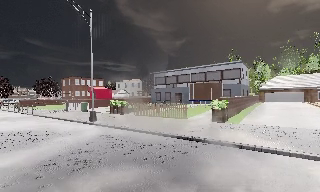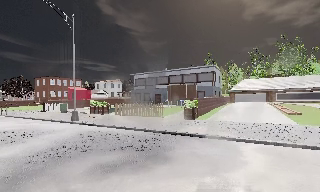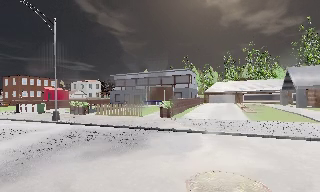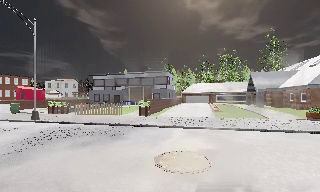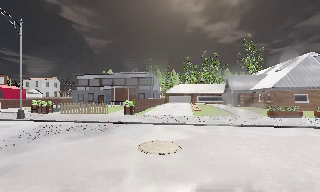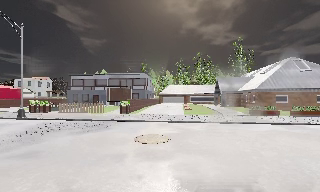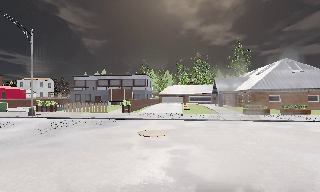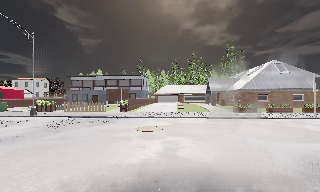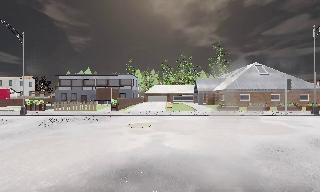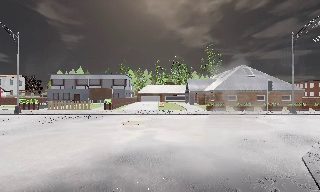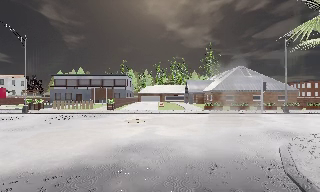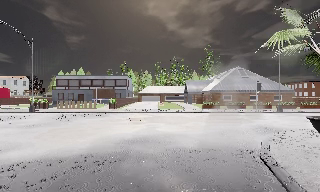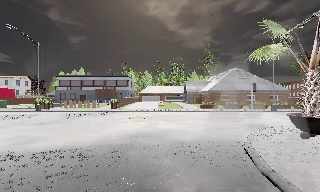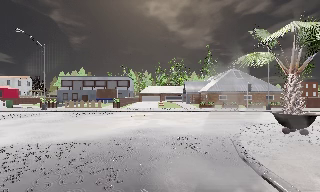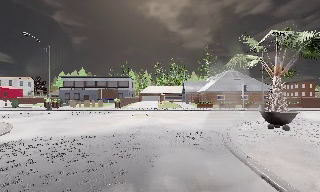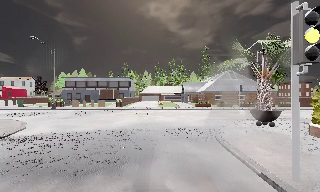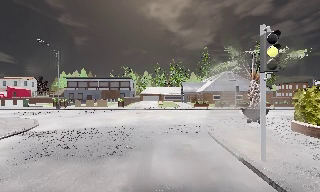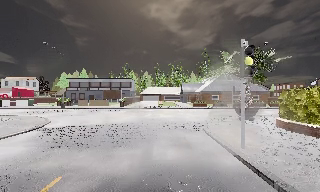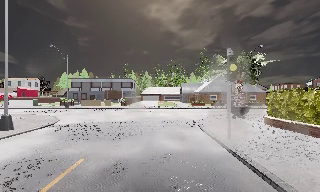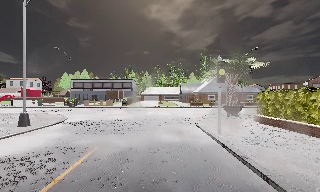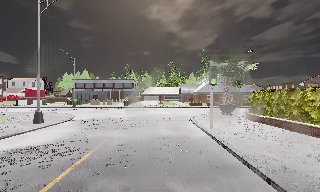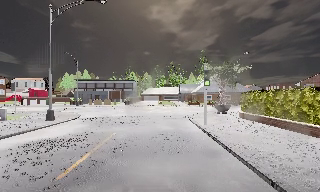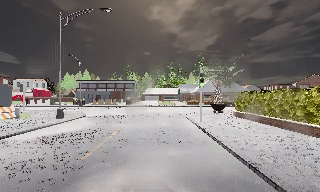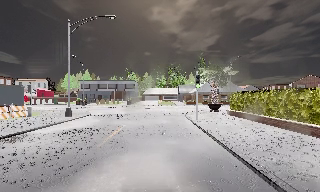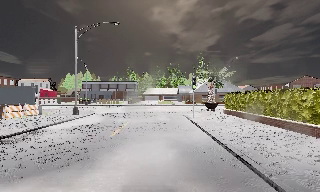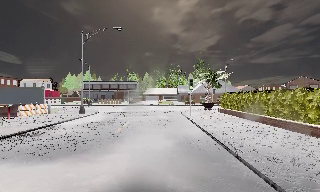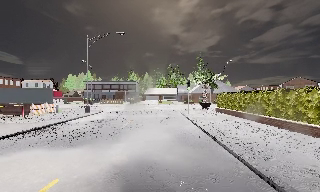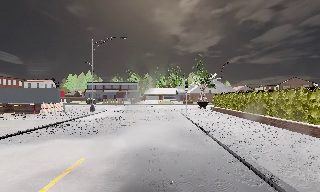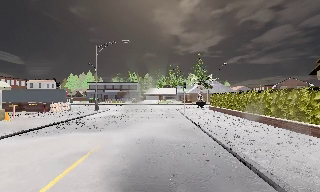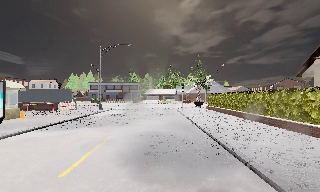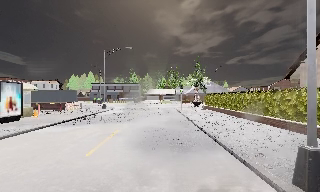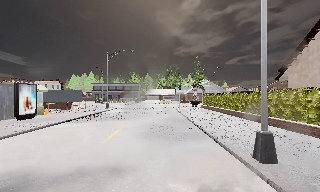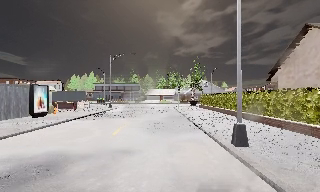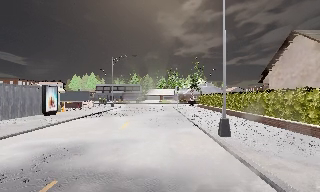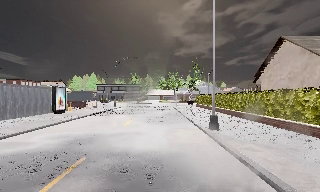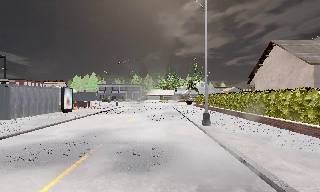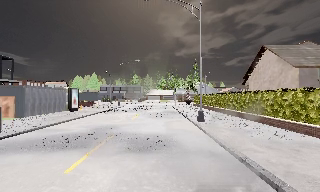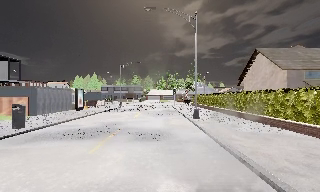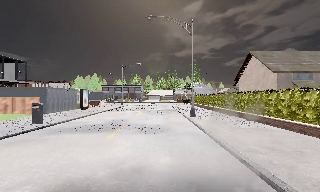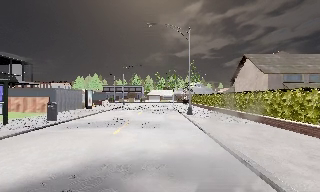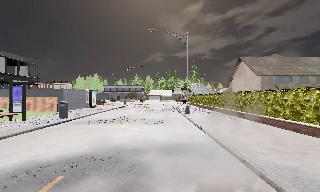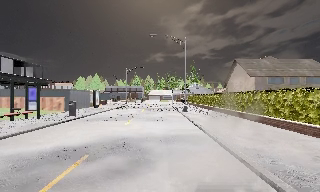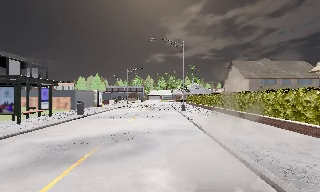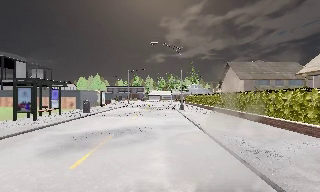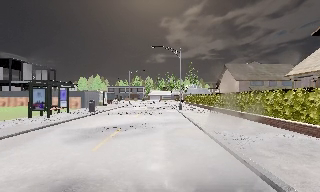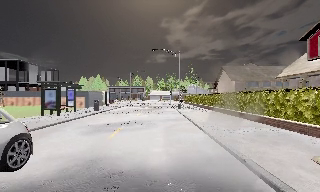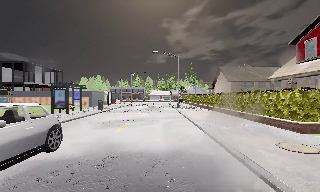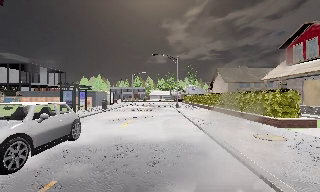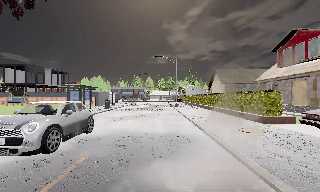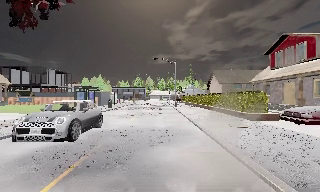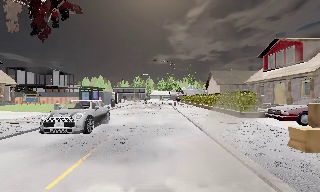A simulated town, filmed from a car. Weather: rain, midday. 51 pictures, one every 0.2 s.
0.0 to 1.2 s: The scene slides to the left, as the camera pans about 30 degrees to its right. It travels backward, about 7 m, so what stands in front gets smaller.
1.2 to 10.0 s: The camera travels backward, about 45 m, so what stands in front gets smaller.
The film runs backward here.
